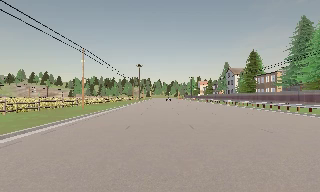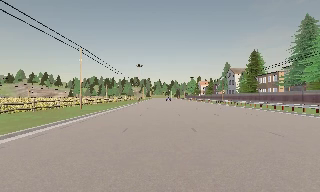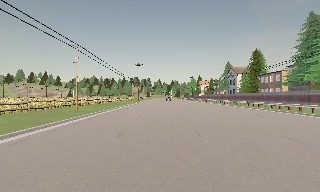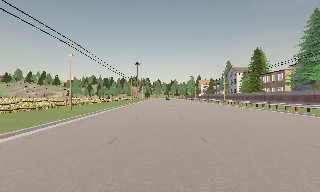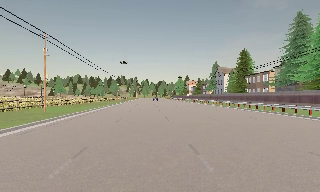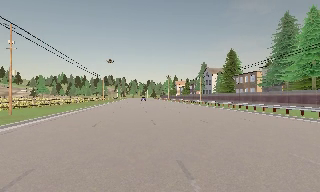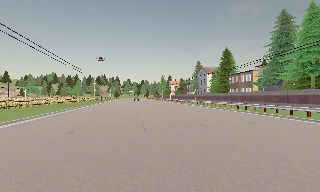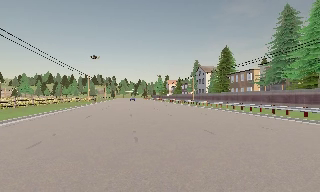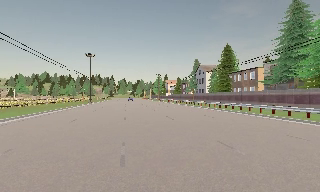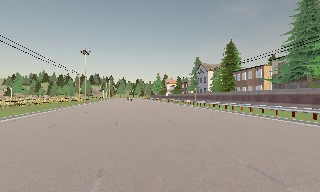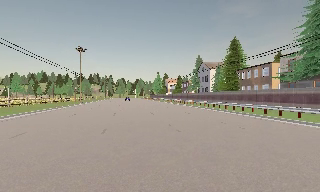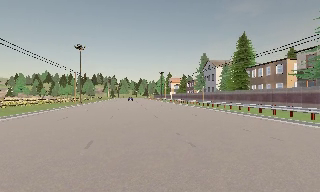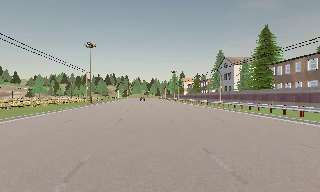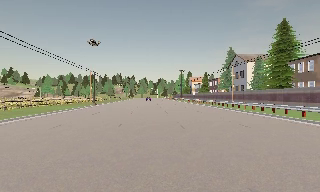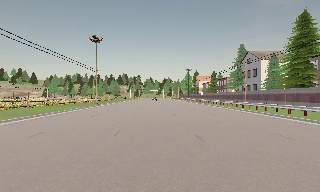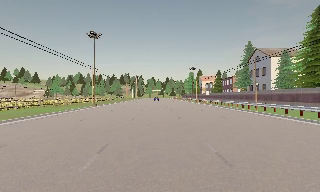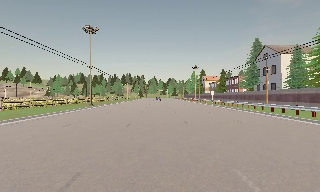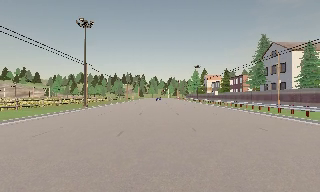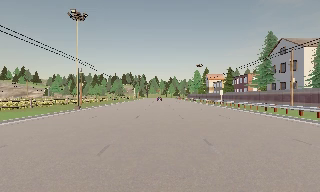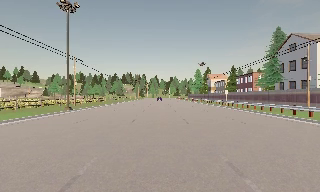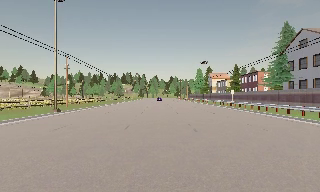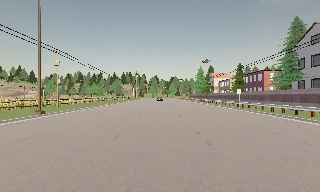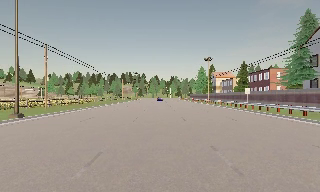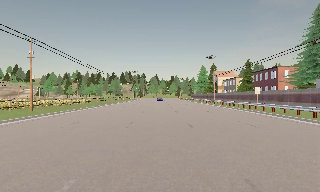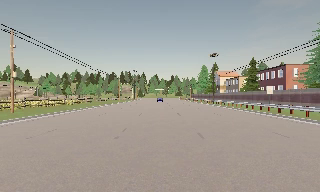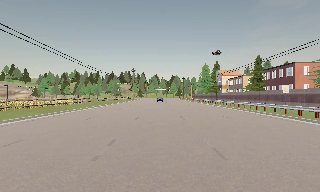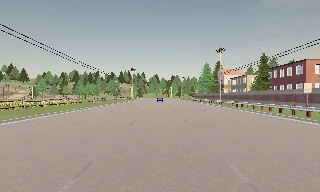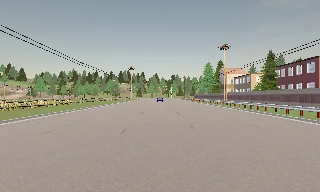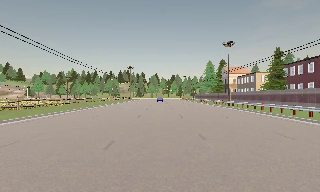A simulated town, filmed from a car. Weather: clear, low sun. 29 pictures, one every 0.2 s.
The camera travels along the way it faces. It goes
forward.
0.0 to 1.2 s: The camera swings to its right by about 10 degrees, and the scene slides to the left. It travels forward, about 7 m, so what stands in front looms larger. It gains speed.
1.2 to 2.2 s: The camera travels forward, about 10 m, so what stands in front looms larger.
2.2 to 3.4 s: The camera pans to its left, which is counterclockwise from overhead, by about 10 degrees. It travels forward, about 13 m, so what stands in front looms larger.
3.4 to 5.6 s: The camera travels forward, about 25 m, so what stands in front looms larger.
The film runs forward here.
